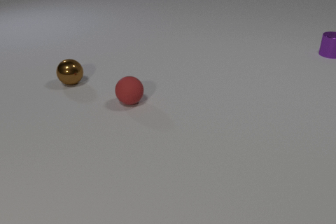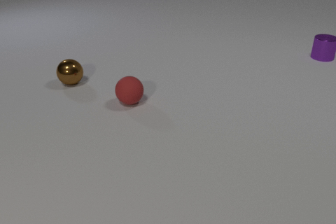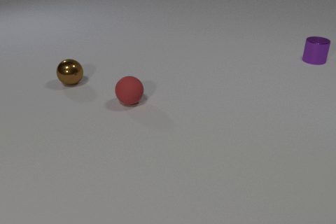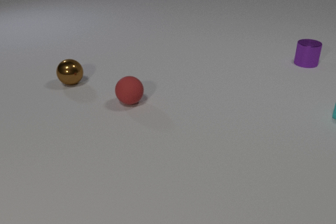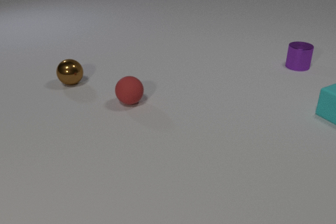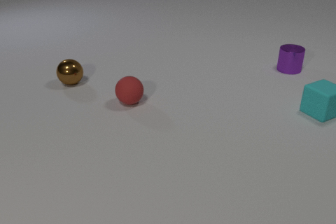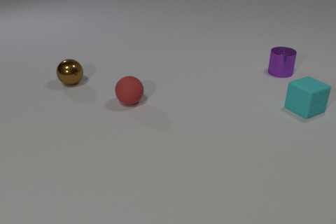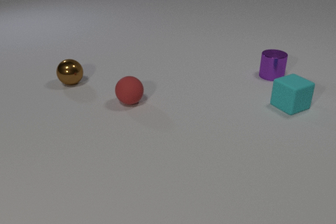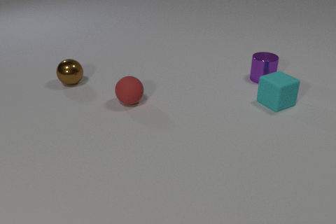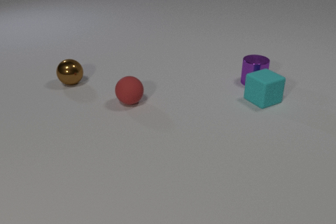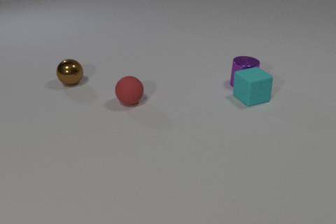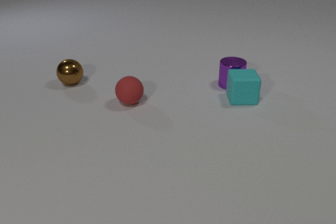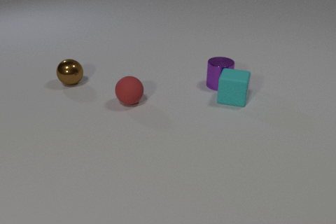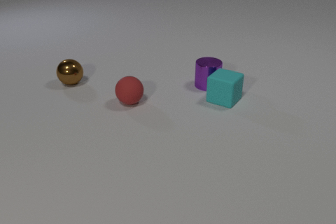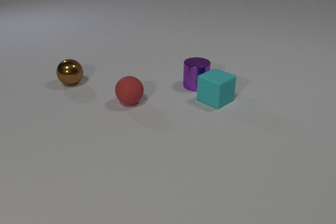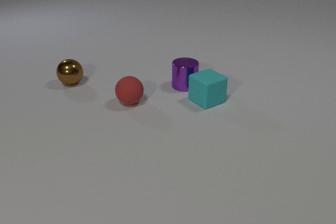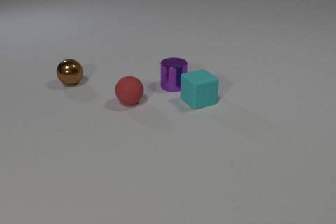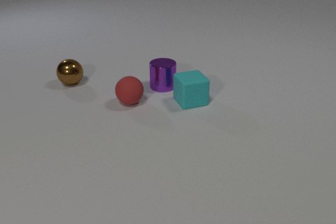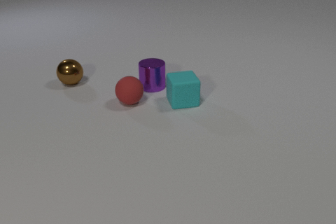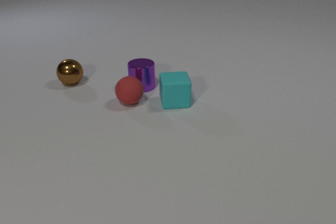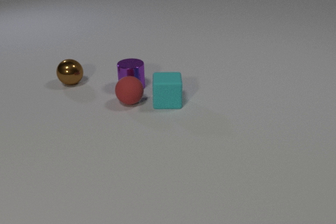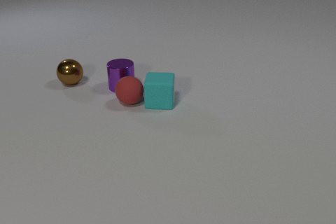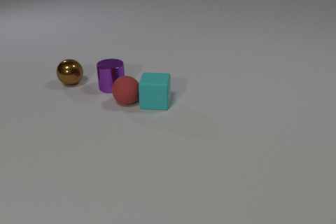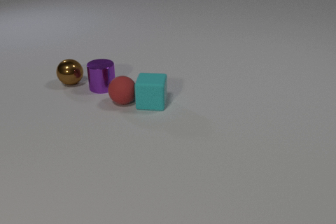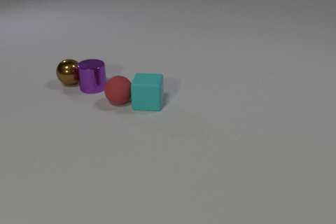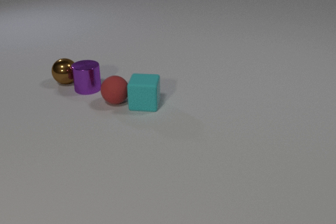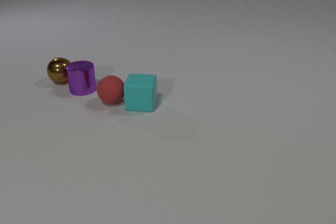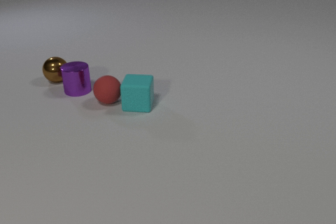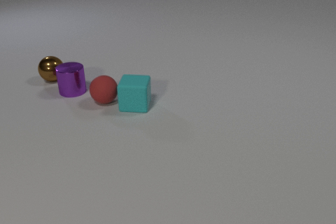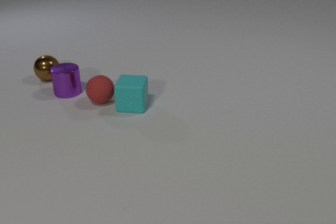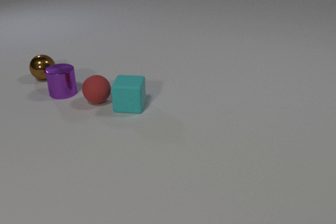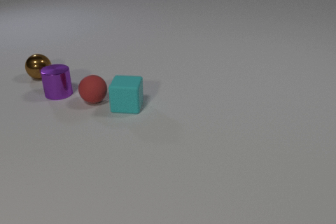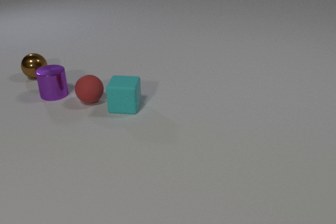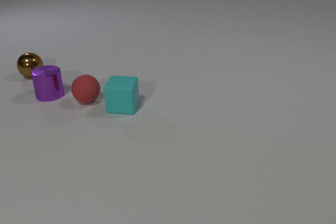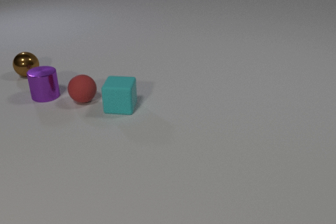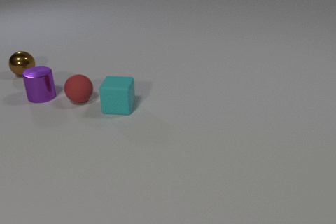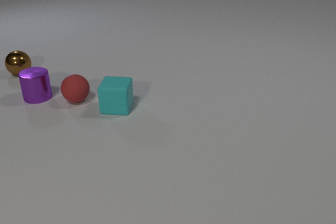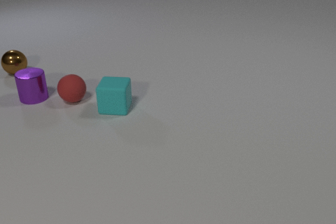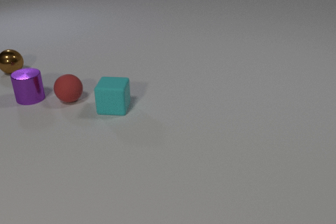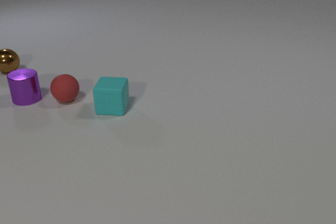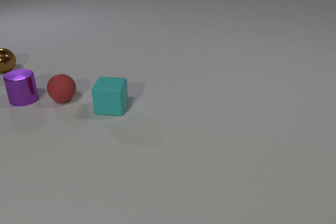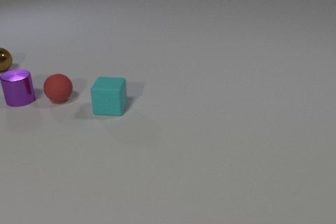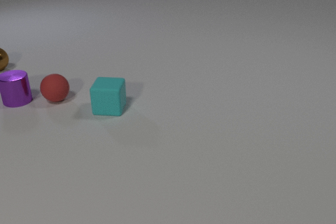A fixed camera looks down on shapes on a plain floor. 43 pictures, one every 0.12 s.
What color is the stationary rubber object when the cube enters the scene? red.
What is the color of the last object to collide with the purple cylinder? brown.
Are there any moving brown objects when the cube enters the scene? no.
0.00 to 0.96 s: The cyan rubber cube comes in at the right edge, slides to the left. The purple metal cylinder slides toward the camera and to the left.
0.96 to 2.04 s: The cyan rubber cube slides to the left, spins so that its near face slides to the left, clockwise seen from above. The purple metal cylinder slides to the left. The cyan rubber cube and the purple metal cylinder collide.
2.04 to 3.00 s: The cyan rubber cube slides to the left, spins so that its near face slides to the left, clockwise seen from above. The purple metal cylinder slides to the left. The red rubber sphere rolls to the left. The brown metal sphere moves, and ends about where it began. The cyan rubber cube and the red rubber sphere collide. The purple metal cylinder and the brown metal sphere collide.
3.00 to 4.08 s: The cyan rubber cube slides to the left. The purple metal cylinder slides to the left. The red rubber sphere rolls to the left. The brown metal sphere rolls to the left and away from the camera.
4.08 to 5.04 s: The cyan rubber cube slides to the left. The purple metal cylinder slides to the left. The red rubber sphere rolls to the left. The brown metal sphere rolls to the left and away from the camera.
